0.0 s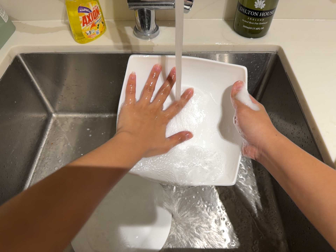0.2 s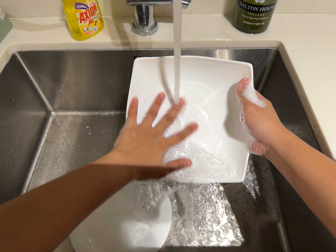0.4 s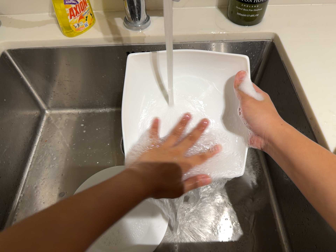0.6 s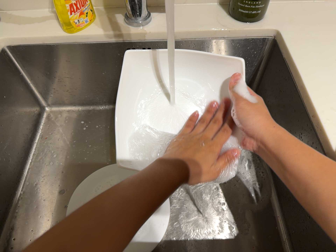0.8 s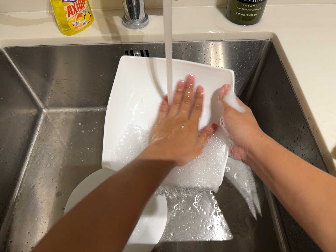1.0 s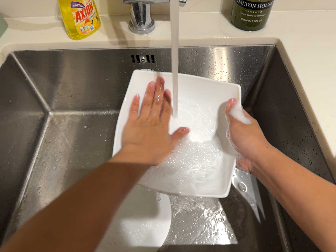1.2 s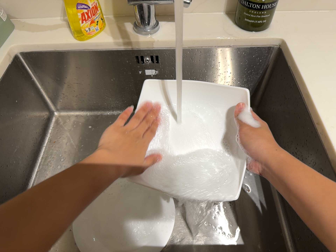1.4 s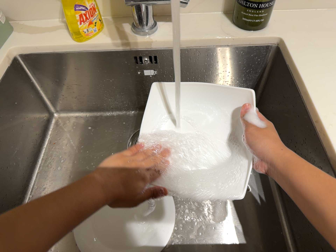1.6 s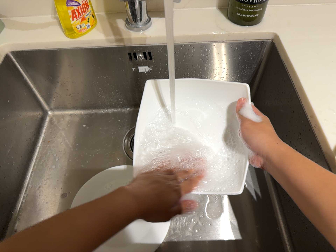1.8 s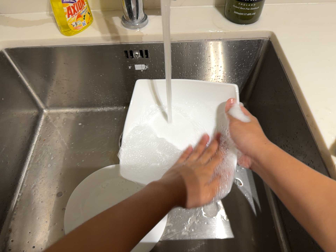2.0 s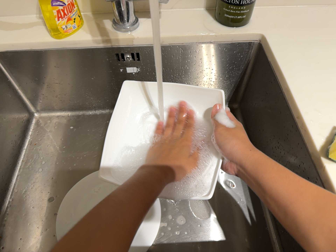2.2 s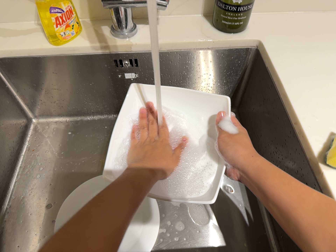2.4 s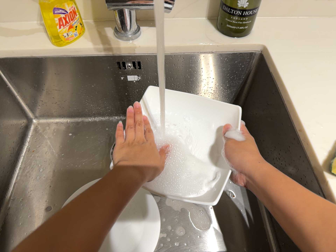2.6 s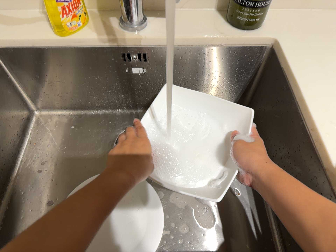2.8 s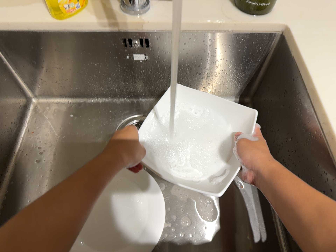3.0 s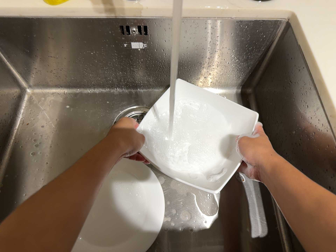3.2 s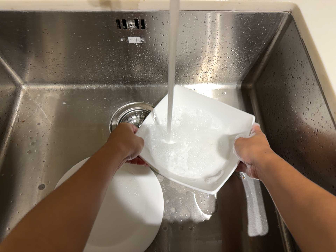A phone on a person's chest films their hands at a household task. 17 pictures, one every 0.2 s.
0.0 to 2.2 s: The camera shifts only a little, or ends up much as it began.
2.2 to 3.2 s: The camera travels forward, about 7 cm, so what stands in front looms larger. Its aim tips toward the bottom of its view by about 10 degrees, and the scene shifts upward.
The film runs backward here.
